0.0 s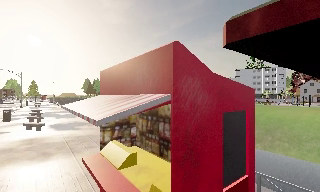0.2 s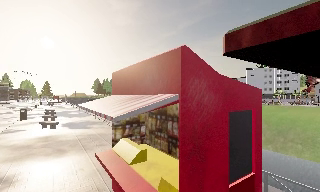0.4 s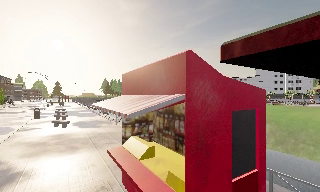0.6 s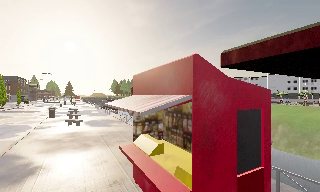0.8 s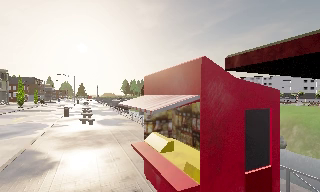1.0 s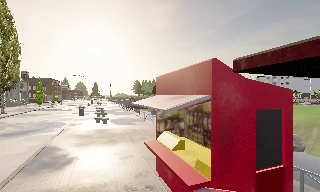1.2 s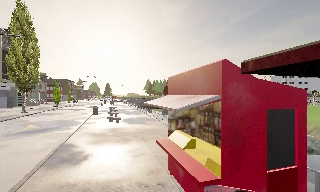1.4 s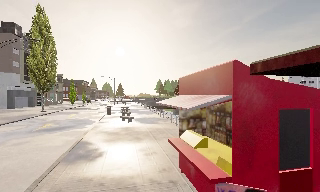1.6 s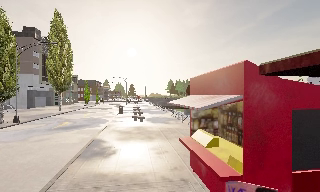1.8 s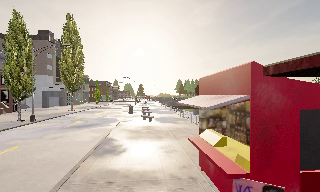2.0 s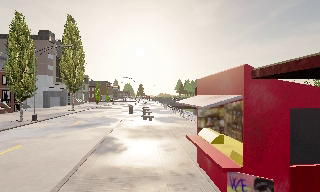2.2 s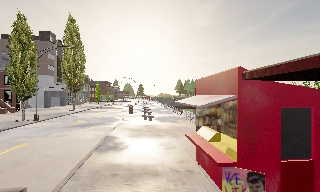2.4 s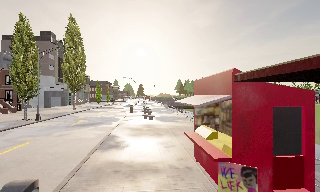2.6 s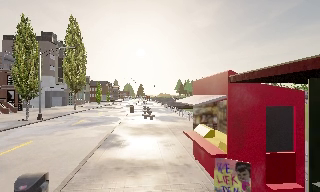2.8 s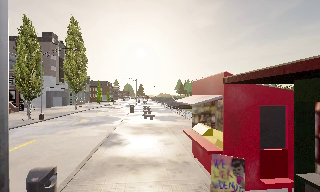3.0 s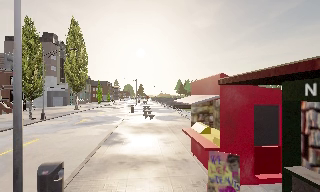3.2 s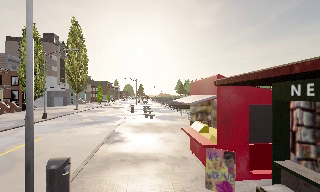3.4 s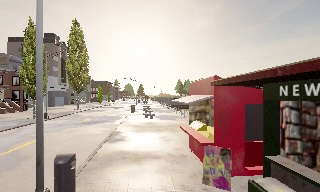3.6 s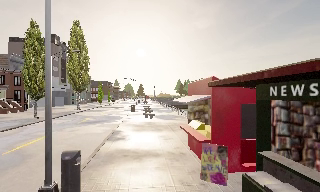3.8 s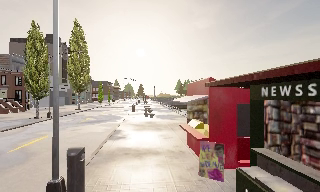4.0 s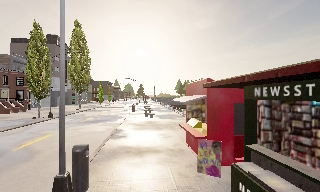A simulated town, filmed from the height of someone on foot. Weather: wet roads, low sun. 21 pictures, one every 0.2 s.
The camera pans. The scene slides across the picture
to the right.
The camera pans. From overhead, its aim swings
counterclockwise.
0.0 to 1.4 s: The scene slides to the right, as the camera pans about 25 degrees to its left. It travels backward, about 1 m, so what stands in front gets smaller.
1.4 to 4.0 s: The camera travels backward, about 3 m, so what stands in front gets smaller.
The film runs backward here.
